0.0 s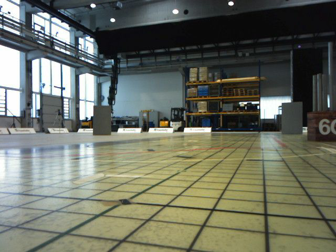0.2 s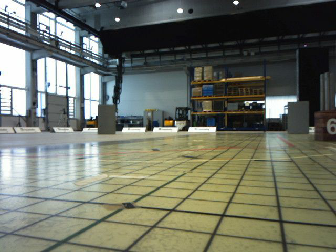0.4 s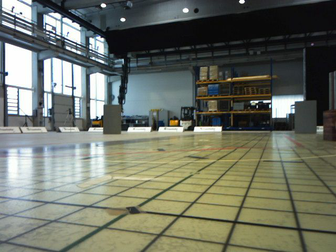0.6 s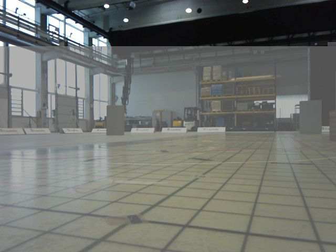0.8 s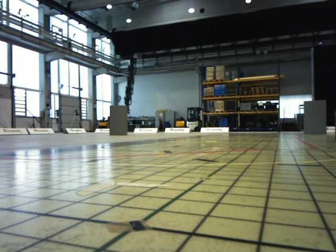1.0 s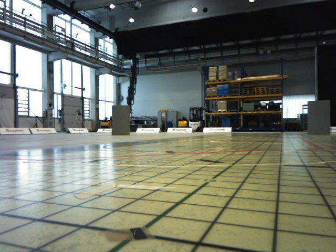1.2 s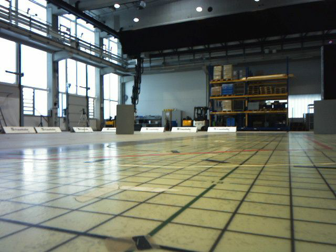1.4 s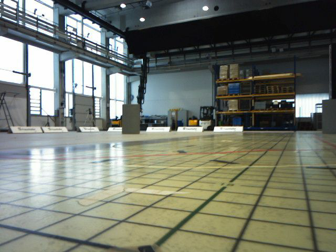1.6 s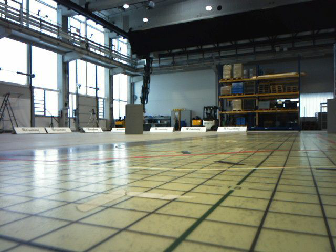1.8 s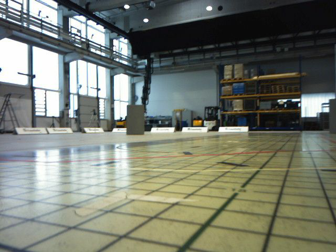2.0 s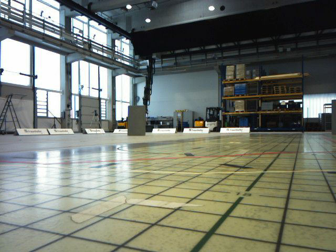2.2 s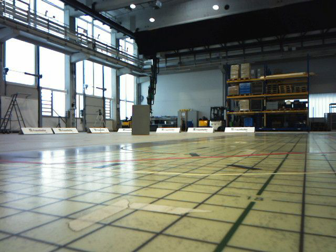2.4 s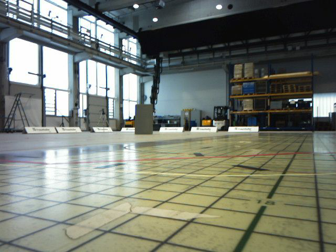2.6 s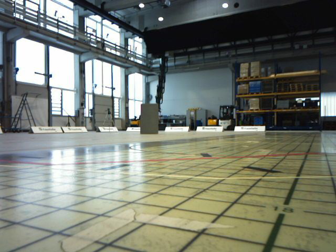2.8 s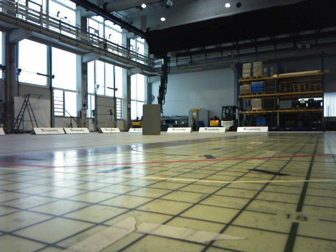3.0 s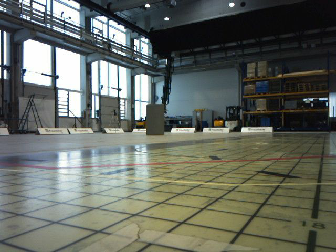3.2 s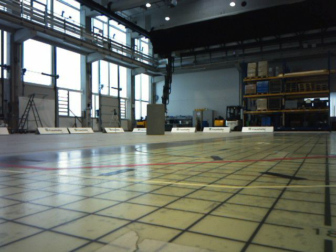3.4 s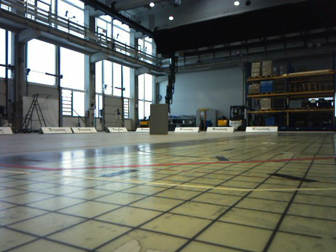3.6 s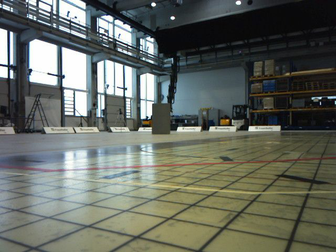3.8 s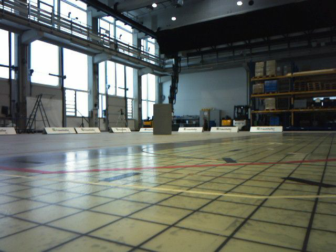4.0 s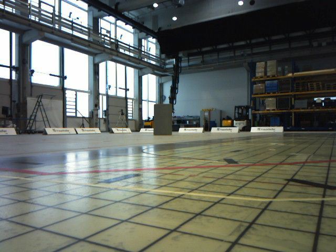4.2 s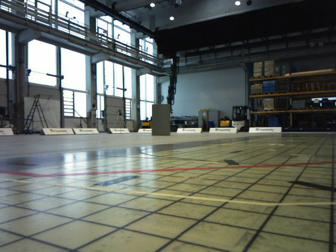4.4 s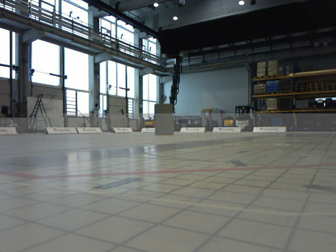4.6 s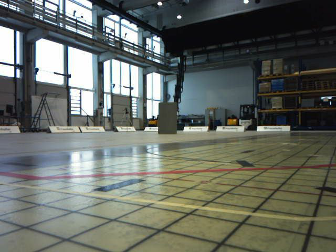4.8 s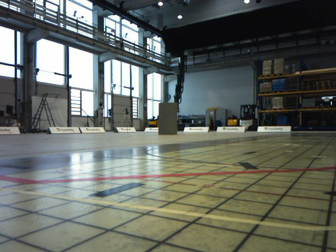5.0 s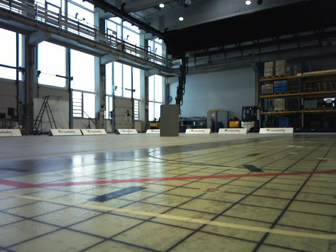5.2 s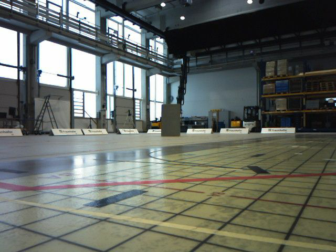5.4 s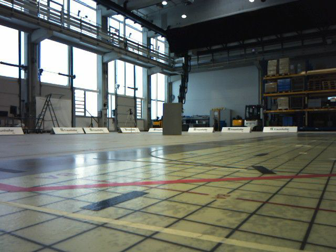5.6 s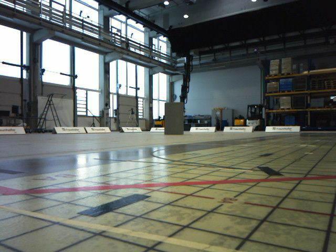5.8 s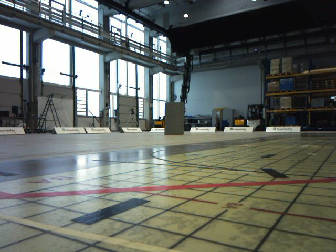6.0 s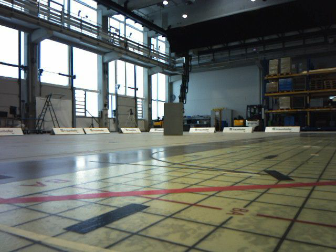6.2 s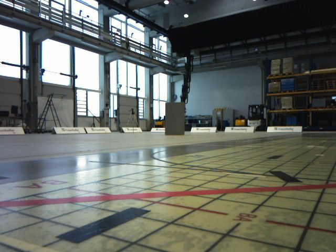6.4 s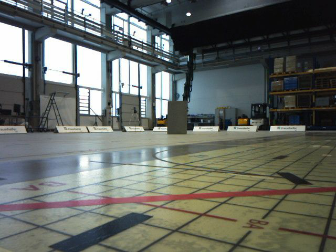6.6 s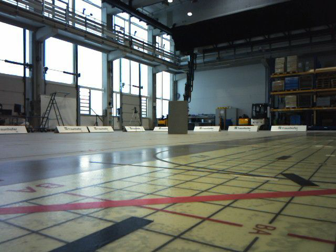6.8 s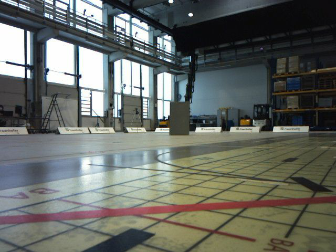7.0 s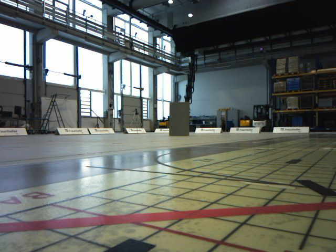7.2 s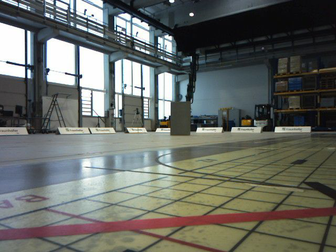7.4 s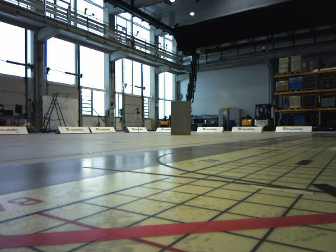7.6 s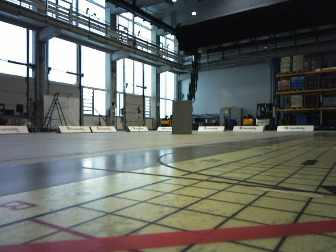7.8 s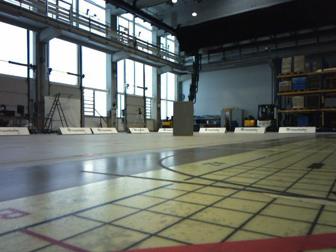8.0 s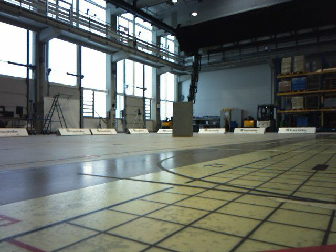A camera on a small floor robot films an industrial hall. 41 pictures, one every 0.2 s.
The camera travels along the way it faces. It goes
forward.
0.0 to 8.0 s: The scene slides to the right, as the camera pans about 15 degrees to its left. It travels forward, about 1.6 m, so what stands in front looms larger.
The film runs forward here.
